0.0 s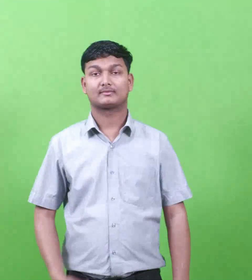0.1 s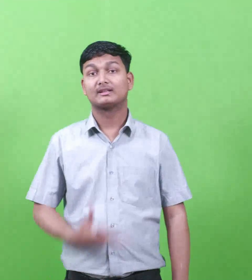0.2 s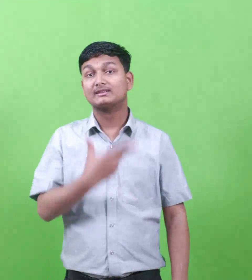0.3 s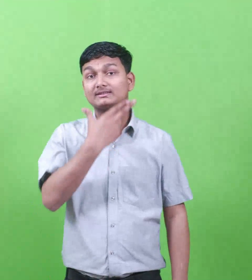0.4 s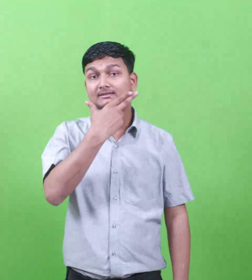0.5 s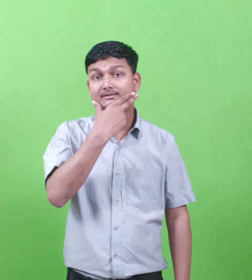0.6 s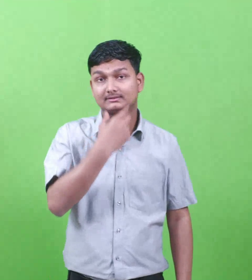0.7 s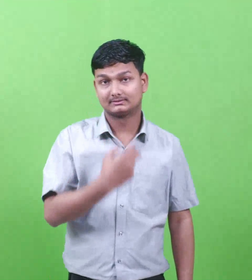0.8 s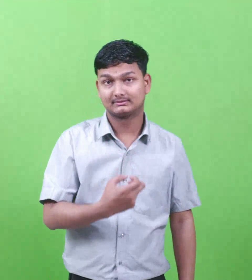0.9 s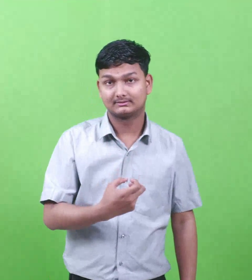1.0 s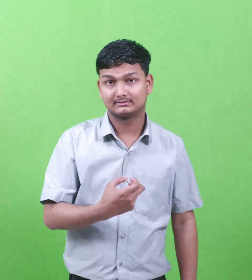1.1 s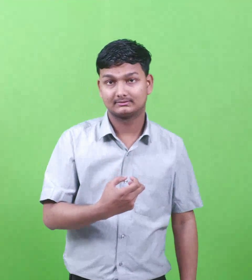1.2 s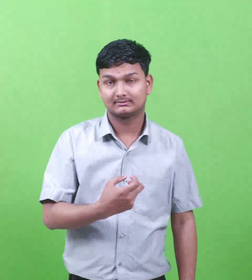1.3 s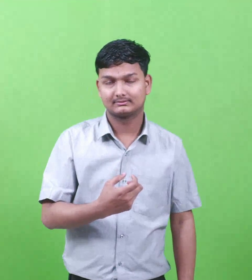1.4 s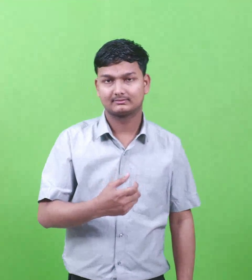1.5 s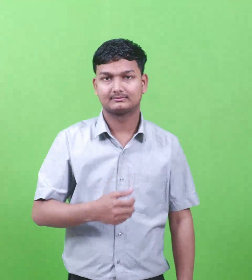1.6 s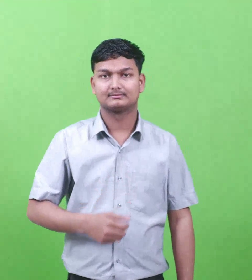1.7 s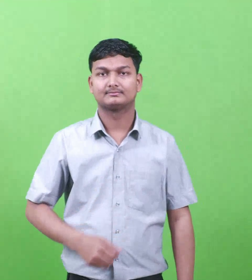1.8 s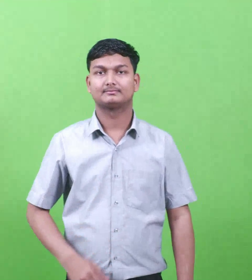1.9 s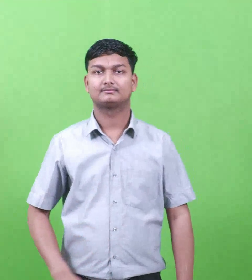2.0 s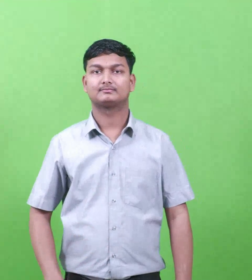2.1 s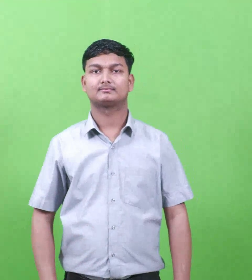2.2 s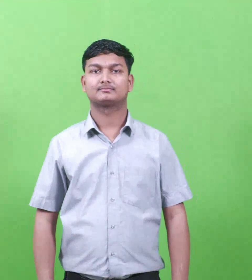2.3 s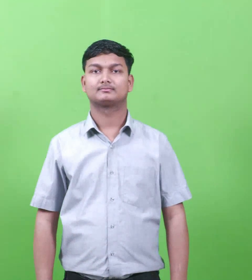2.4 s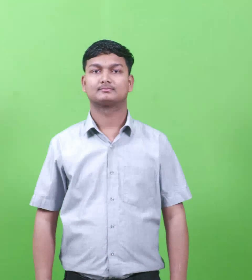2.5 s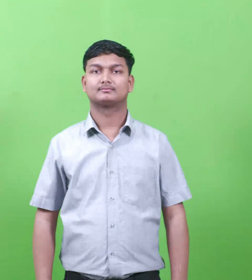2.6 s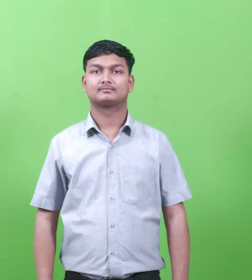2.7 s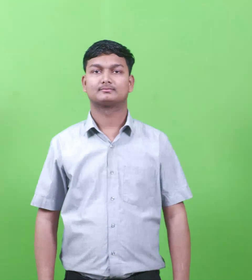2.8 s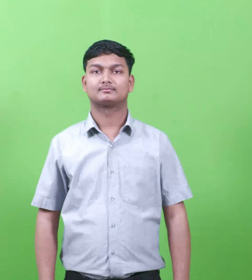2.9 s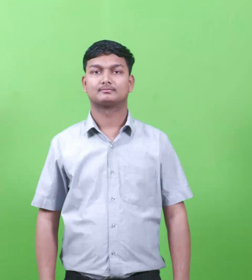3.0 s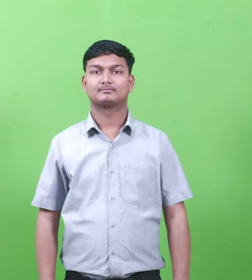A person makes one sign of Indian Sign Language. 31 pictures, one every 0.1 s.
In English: nimrod
